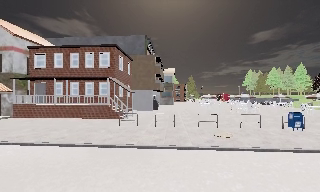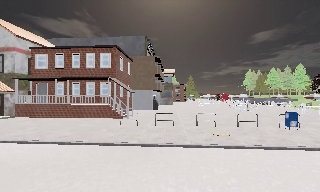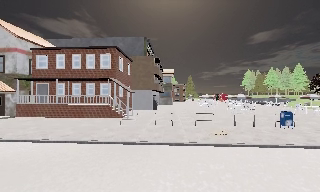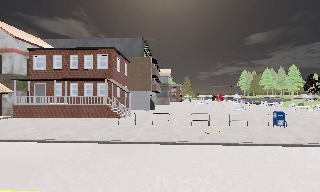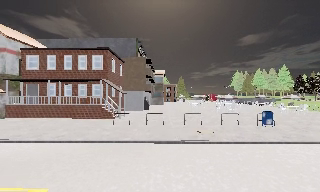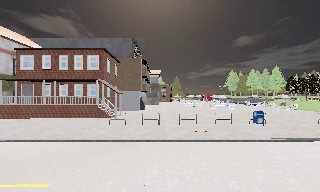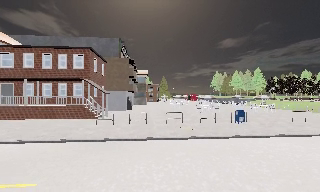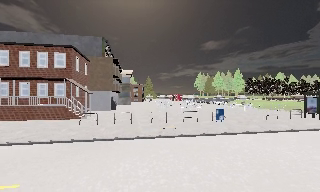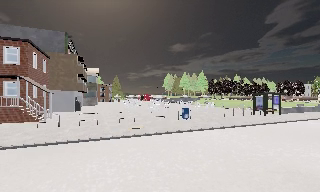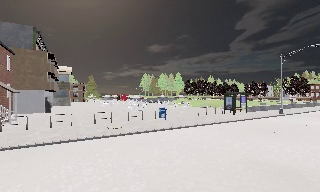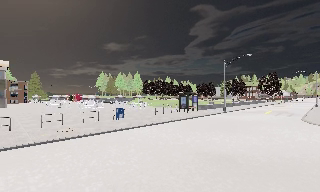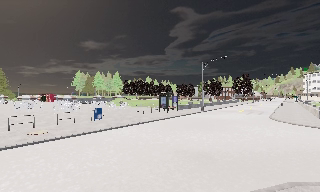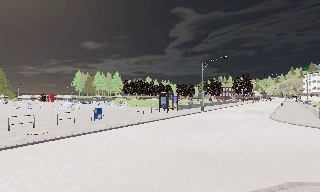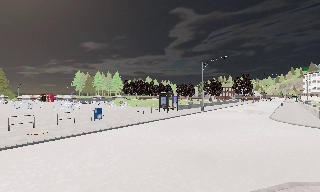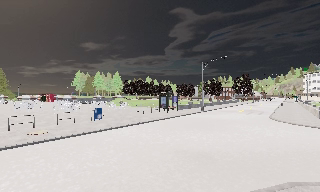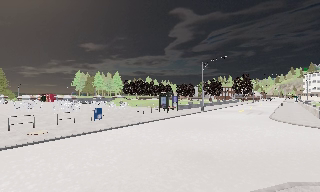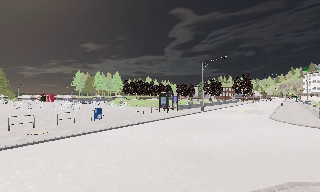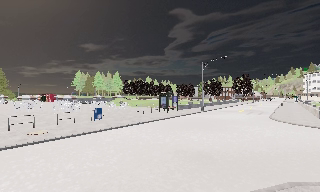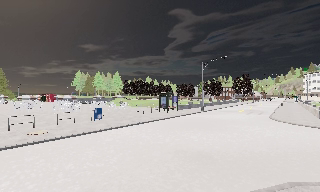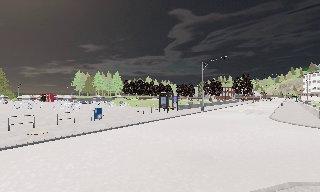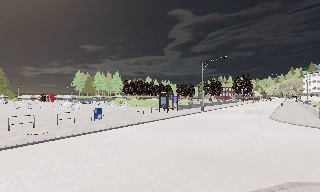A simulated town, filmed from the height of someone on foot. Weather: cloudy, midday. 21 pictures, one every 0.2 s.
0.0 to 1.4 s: The camera swings to its right by about 15 degrees, and the scene slides to the left. It travels backward, about 2 m, so what stands in front gets smaller.
1.4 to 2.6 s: The camera swings to its right by about 40 degrees, and the scene slides to the left. It travels backward, about 1 m. It loses speed.
2.6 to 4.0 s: The camera keeps its place and its aim.
The film runs backward here.
